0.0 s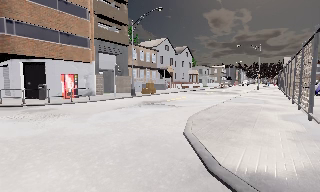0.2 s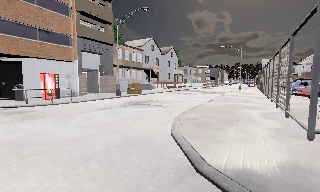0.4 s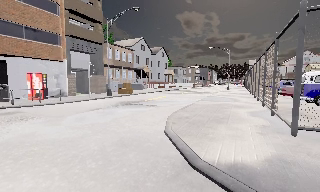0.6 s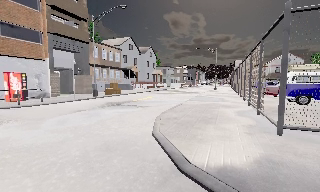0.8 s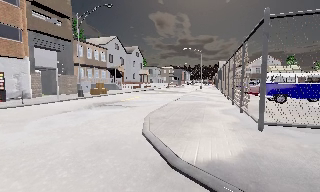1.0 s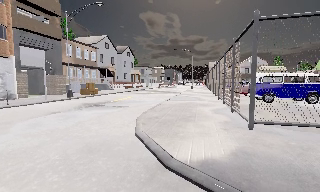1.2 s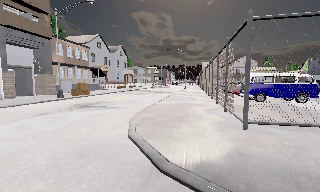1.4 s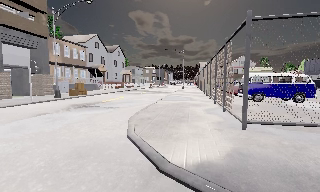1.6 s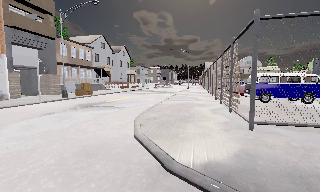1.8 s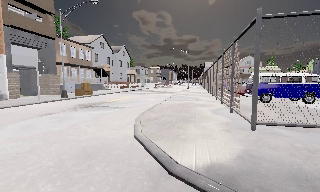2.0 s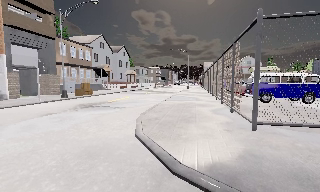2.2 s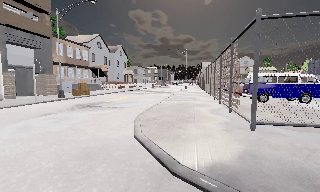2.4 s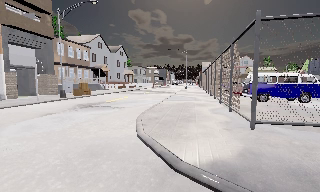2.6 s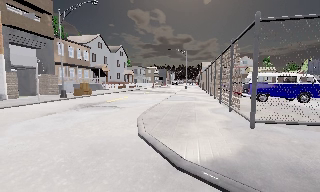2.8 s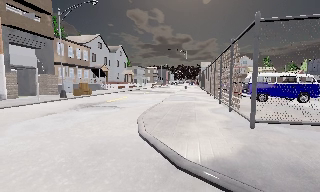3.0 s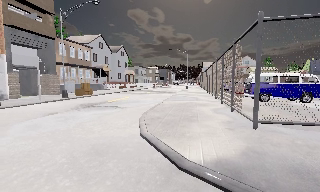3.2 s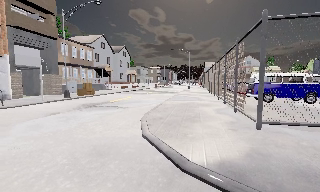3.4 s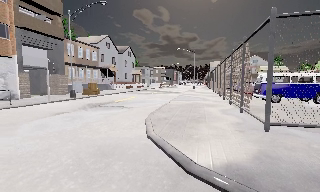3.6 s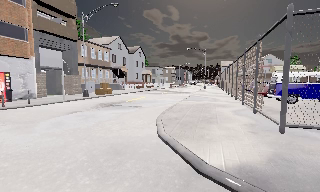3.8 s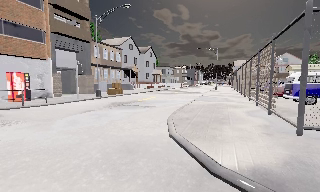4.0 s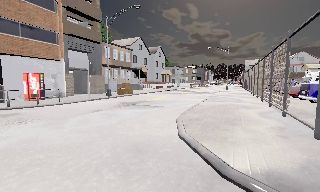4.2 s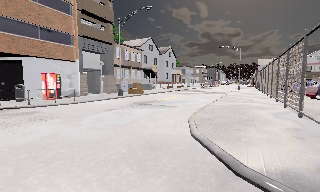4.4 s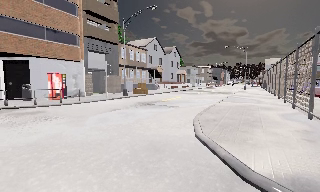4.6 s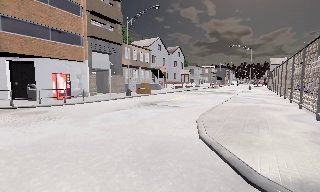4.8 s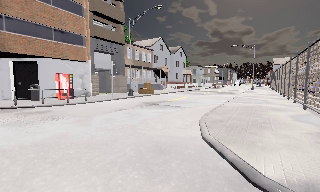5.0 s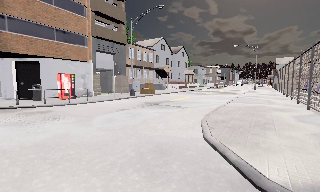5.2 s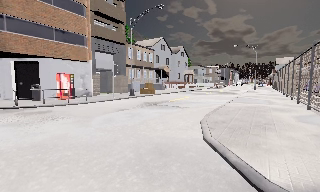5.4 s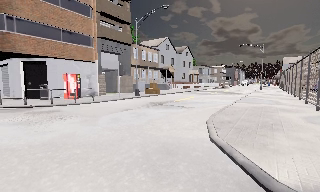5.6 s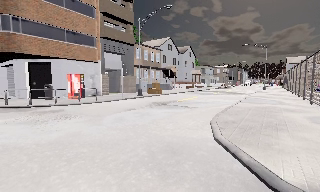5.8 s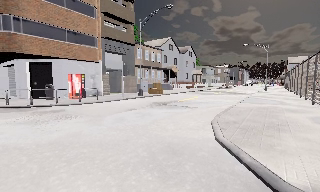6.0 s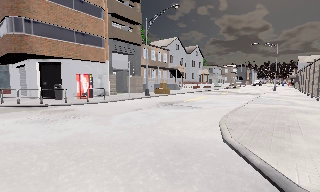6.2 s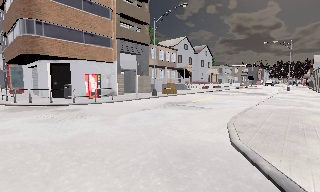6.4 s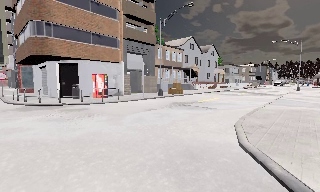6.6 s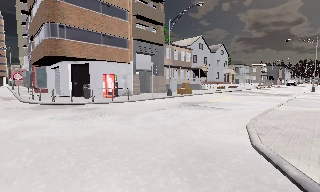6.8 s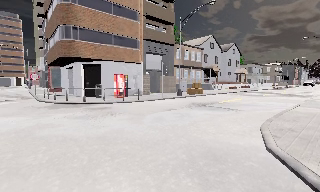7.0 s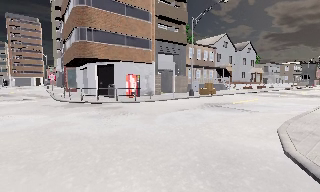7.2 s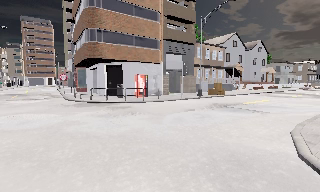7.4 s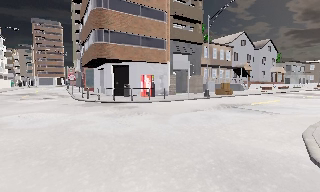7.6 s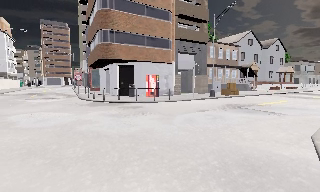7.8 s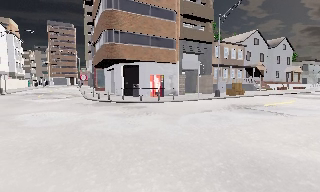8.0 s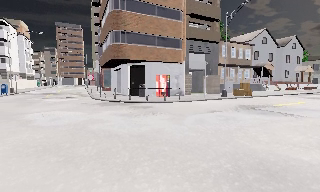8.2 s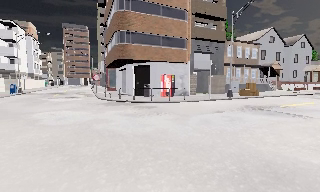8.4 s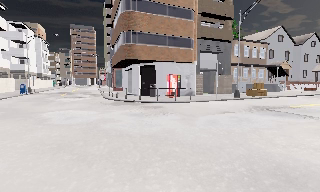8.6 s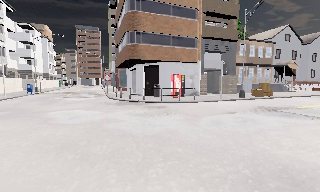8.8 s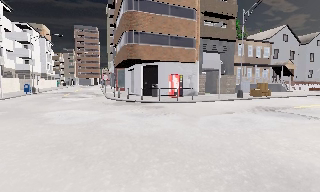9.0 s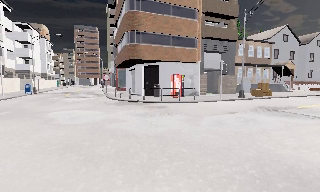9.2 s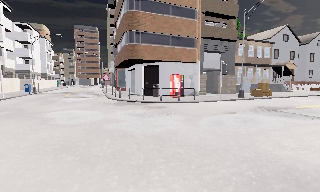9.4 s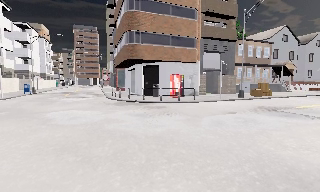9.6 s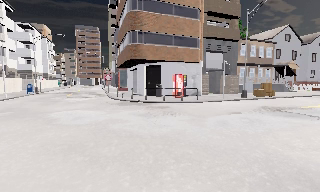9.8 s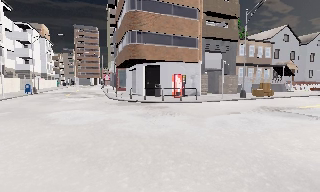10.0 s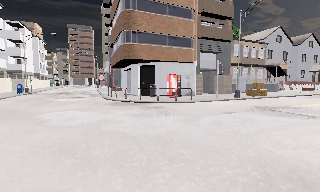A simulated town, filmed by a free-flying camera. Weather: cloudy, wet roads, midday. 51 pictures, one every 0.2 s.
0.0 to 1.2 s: The camera pans to its right, which is clockwise from overhead, by about 25 degrees.
1.2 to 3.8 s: The camera shifts only a little, or ends up much as it began.
3.8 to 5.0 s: The scene slides to the right, as the camera pans about 10 degrees to its left.
5.0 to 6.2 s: The camera shifts only a little, or ends up much as it began.
6.2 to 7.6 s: The scene slides to the right, as the camera pans about 20 degrees to its left.
7.6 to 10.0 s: The camera shifts only a little, or ends up much as it began.
The film runs forward here.
